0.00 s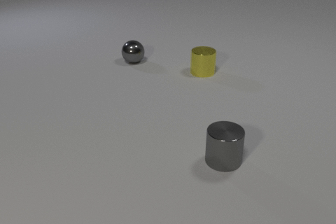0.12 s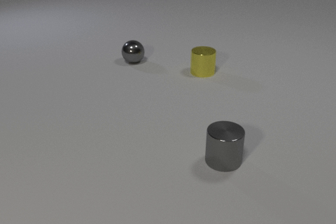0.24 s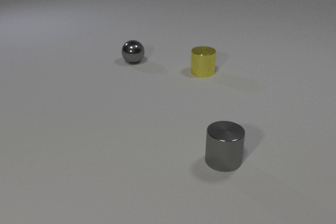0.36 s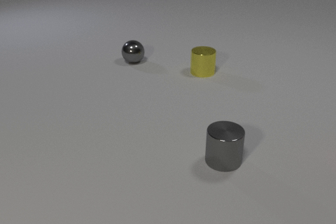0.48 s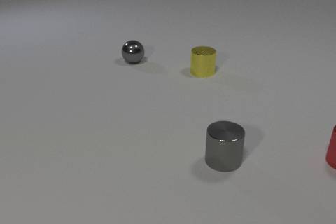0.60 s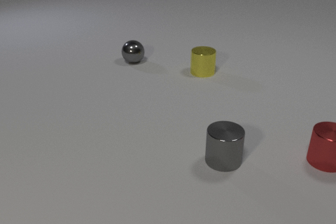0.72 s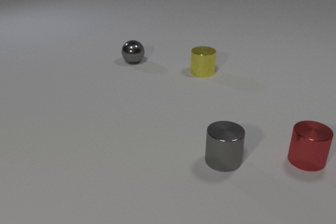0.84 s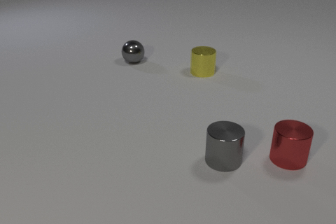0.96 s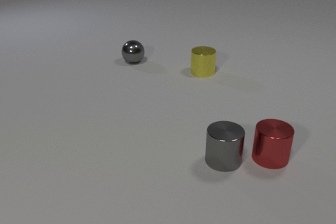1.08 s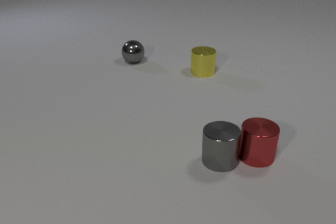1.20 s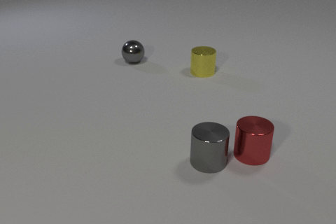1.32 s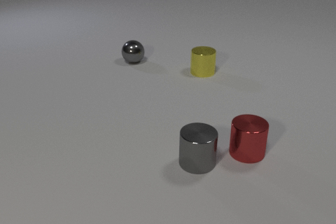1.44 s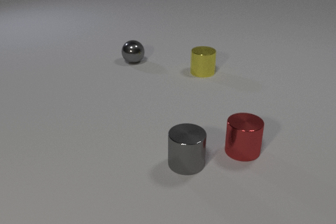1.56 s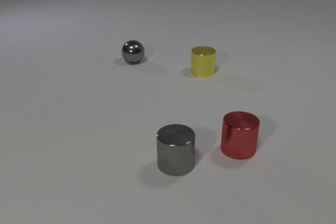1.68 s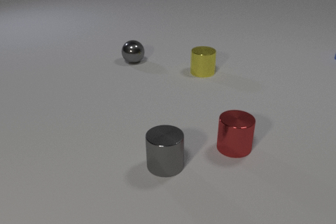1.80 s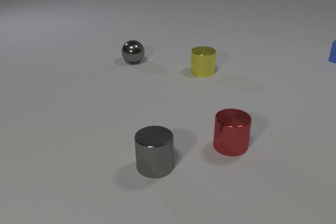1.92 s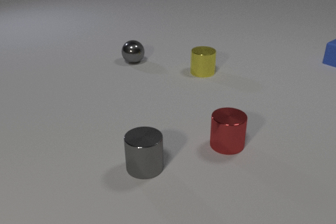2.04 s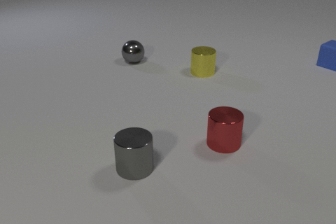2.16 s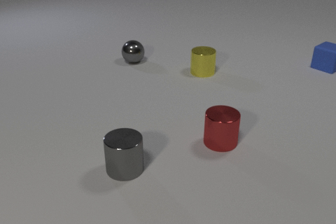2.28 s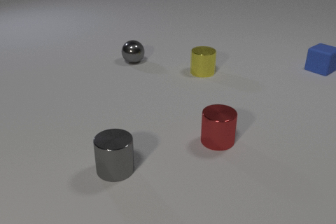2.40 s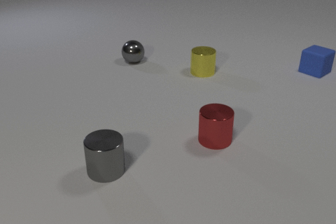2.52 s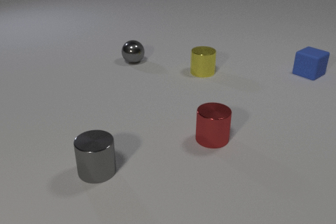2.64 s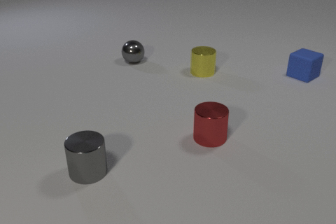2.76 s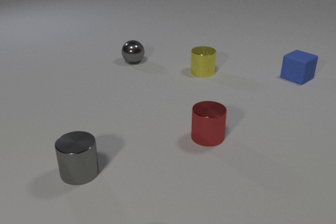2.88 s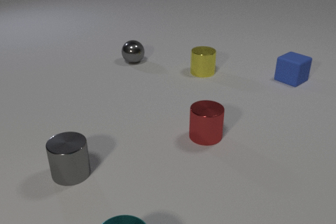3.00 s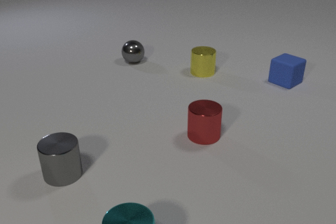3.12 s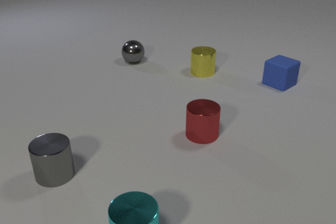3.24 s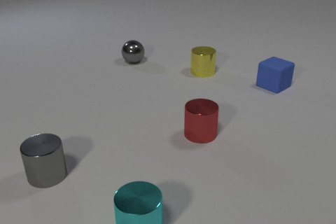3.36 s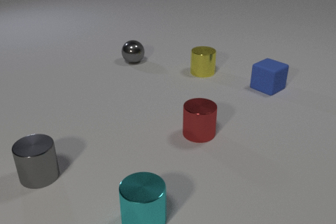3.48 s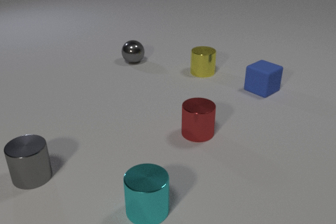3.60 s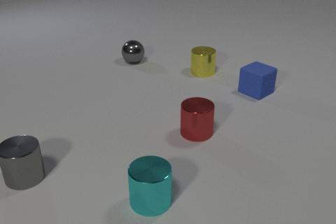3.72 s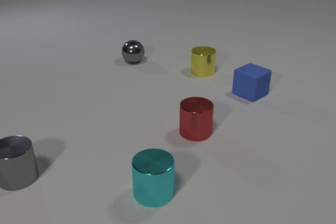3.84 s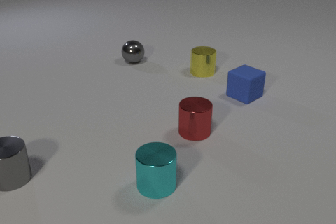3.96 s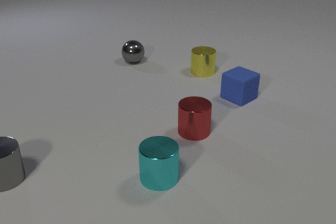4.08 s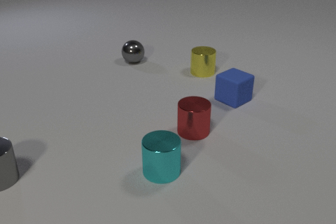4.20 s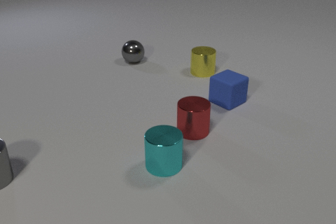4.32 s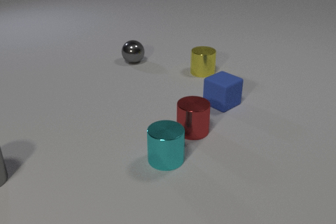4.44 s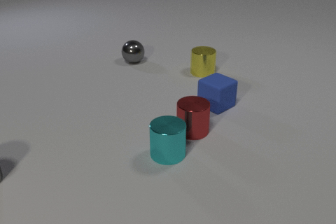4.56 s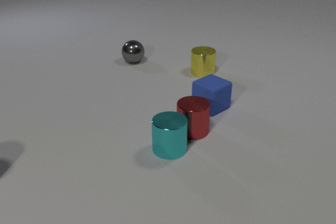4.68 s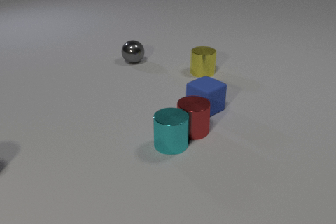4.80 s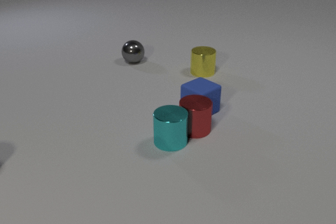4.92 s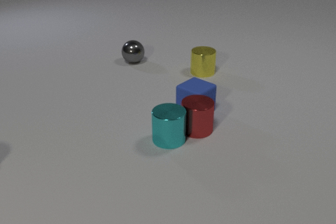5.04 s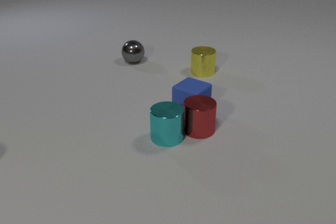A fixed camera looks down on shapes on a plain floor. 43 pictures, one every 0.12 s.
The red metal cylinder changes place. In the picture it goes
to the left.
The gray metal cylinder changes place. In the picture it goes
to the left.
0.00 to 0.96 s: The red metal cylinder comes in at the right edge, slides to the left.
0.96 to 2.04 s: The red metal cylinder slides to the left. The gray metal cylinder slides to the left. The blue rubber cube comes in at the right edge, slides toward the camera and to the left. The red metal cylinder and the gray metal cylinder collide.
2.04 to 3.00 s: The red metal cylinder slides to the left and away from the camera. The gray metal cylinder slides to the left. The cyan metal cylinder comes in at the bottom edge, slides away from the camera. The blue rubber cube slides toward the camera and to the left.
3.00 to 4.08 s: The red metal cylinder slides to the left. The gray metal cylinder slides to the left. The cyan metal cylinder slides away from the camera. The blue rubber cube slides toward the camera and to the left.
4.08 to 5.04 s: The gray metal cylinder slides to the left, leaves at the left edge. The cyan metal cylinder slides away from the camera. The blue rubber cube slides to the left and toward the camera. The red metal cylinder and the cyan metal cylinder collide. The red metal cylinder and the blue rubber cube collide.
Are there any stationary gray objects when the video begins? yes.
How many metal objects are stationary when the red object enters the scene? 3.
What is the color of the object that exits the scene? gray.
